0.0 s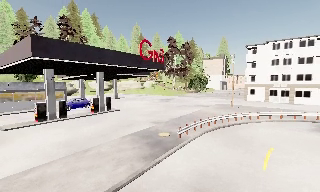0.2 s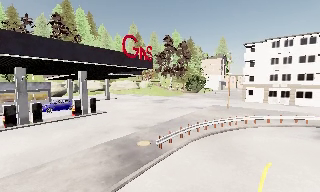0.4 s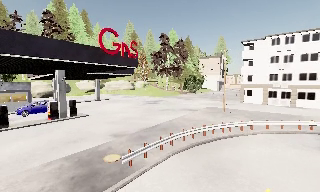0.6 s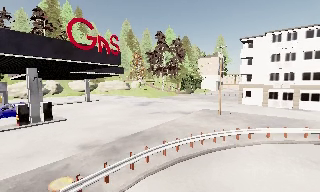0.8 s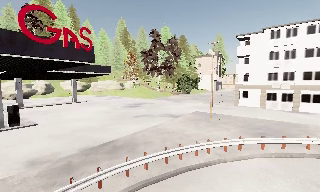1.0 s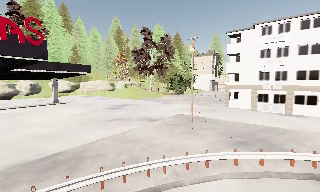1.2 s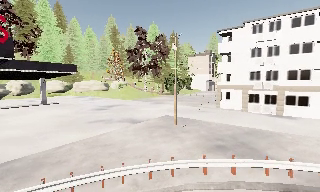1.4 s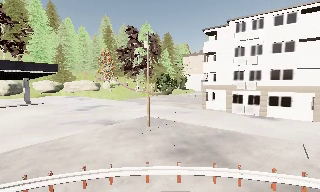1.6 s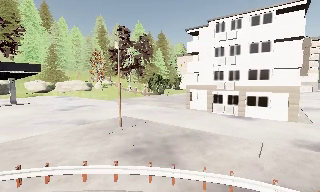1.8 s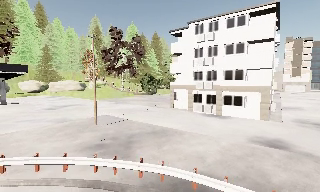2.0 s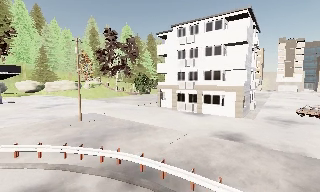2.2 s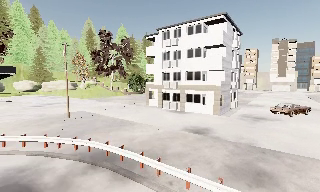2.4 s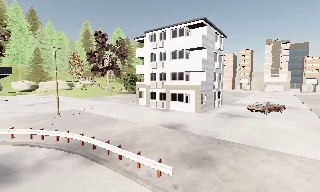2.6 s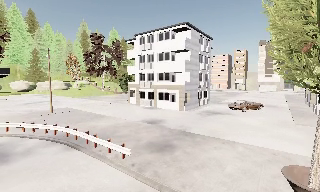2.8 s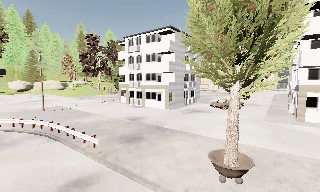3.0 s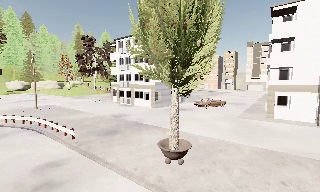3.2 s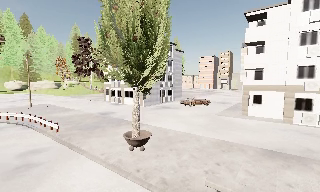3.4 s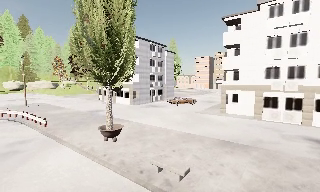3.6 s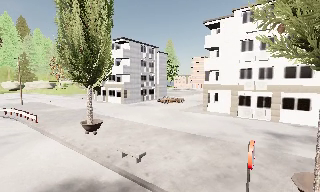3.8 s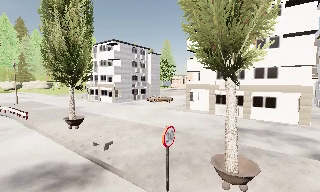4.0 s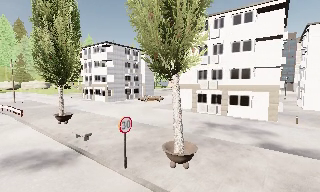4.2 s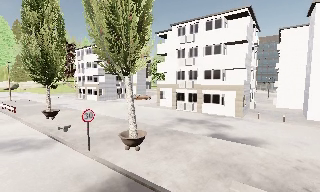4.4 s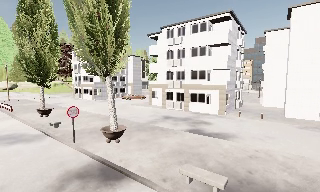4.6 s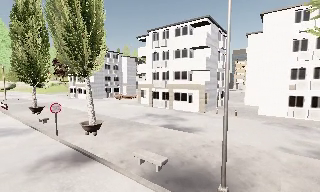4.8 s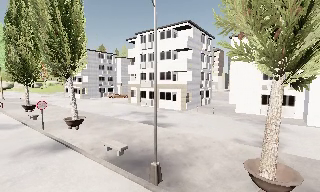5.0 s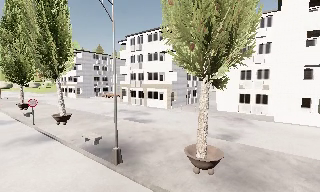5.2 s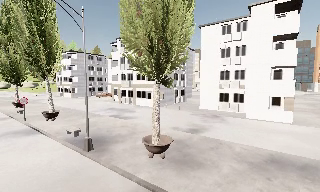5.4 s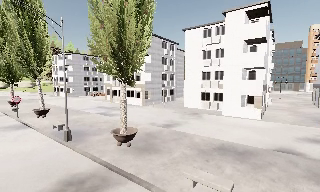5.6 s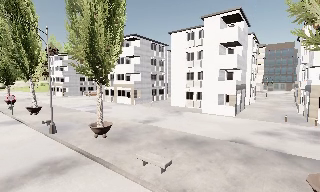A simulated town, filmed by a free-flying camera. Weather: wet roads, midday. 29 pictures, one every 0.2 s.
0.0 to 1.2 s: The camera travels forward and to its right, about 13 m, so what stands in front looms larger.
1.2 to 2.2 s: The camera travels to its right, about 11 m, so close, fixed things drift to the left.
2.2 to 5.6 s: The camera travels to its right and backward, about 40 m, so close, fixed things drift to the left.
The film runs backward here.
